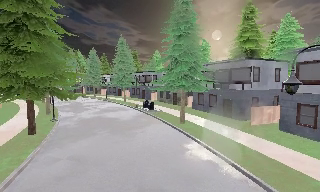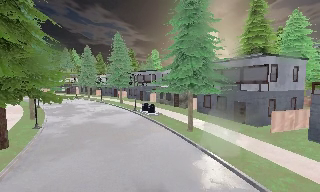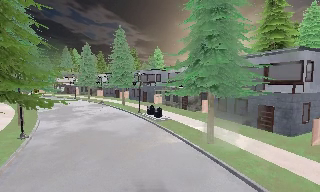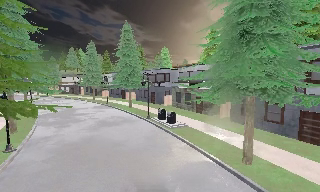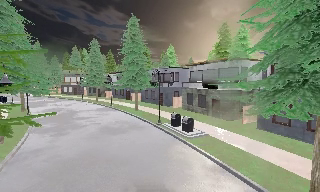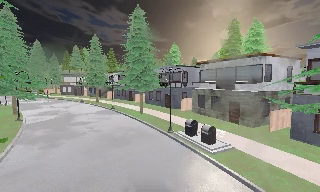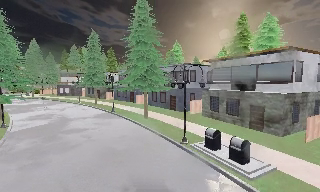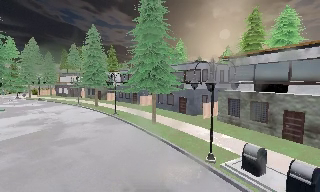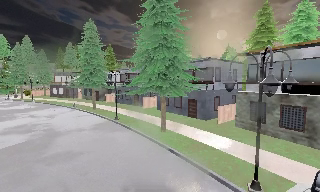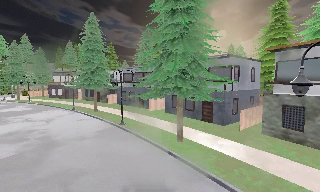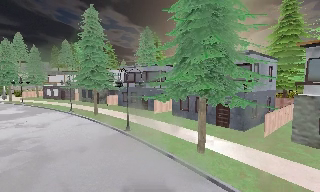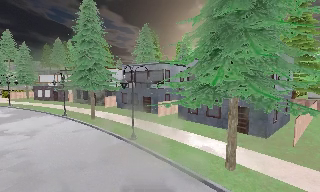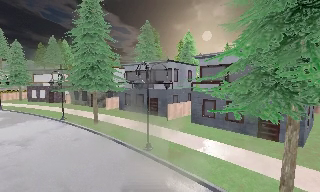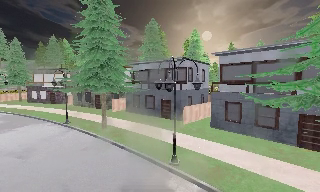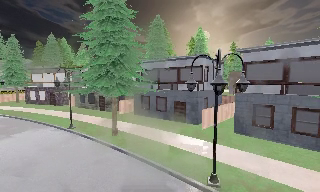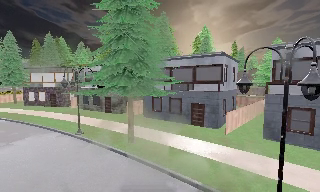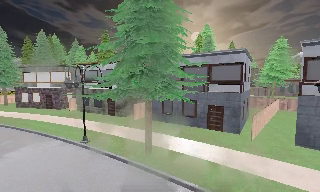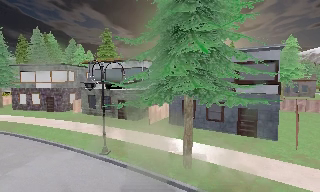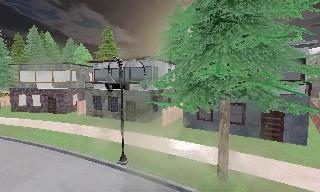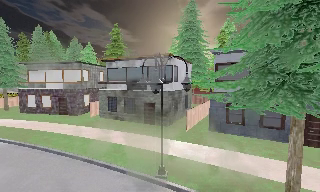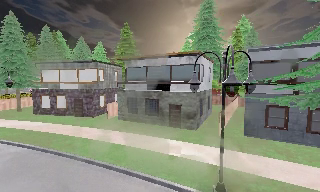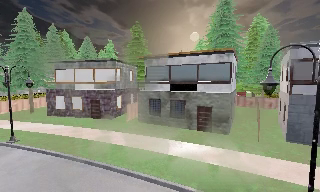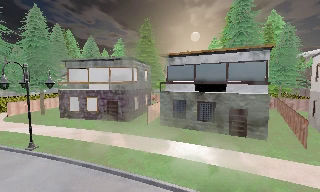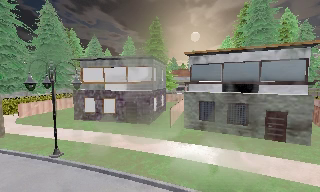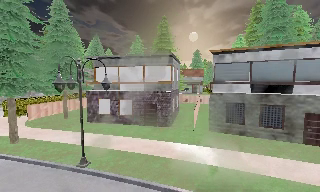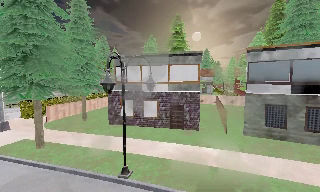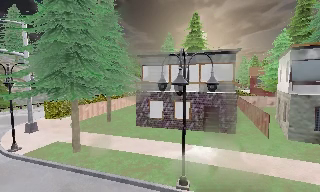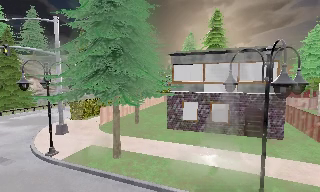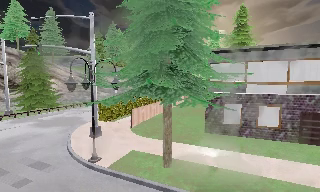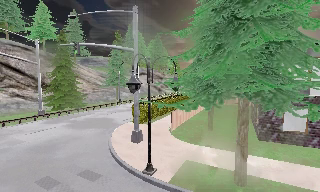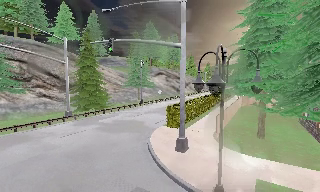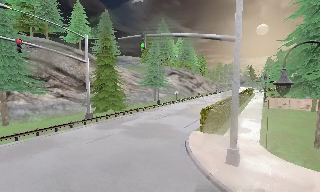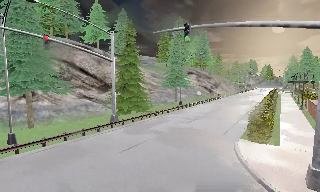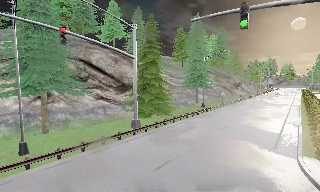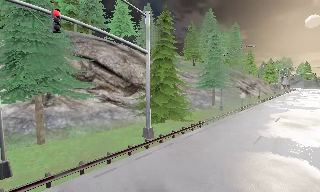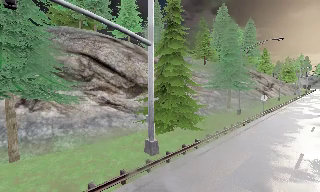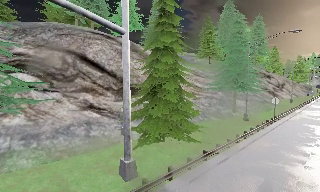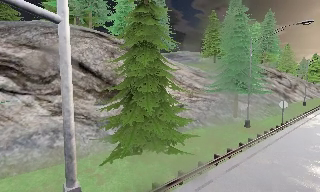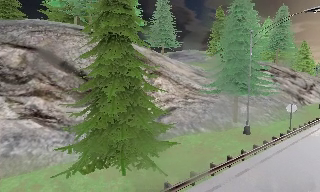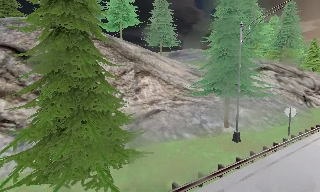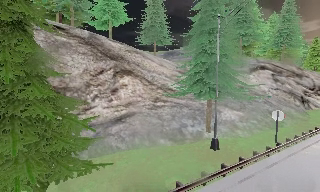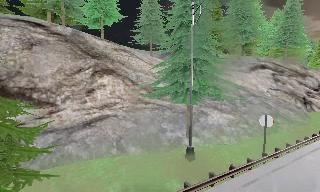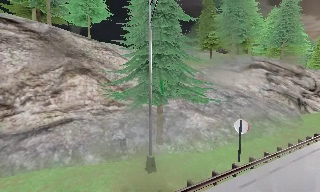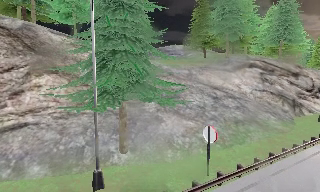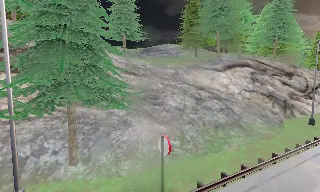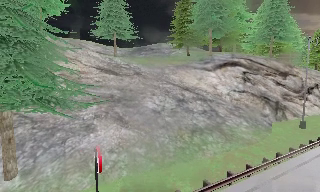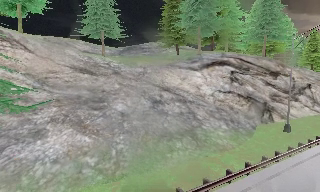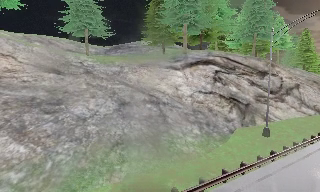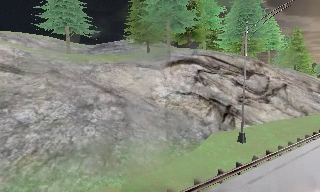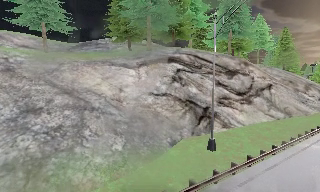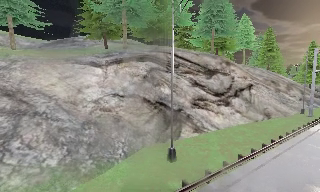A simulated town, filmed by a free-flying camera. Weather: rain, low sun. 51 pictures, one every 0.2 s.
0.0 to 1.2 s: The camera travels forward, about 14 m, so what stands in front looms larger.
1.2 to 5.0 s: The camera travels to its left and forward, about 40 m, so close, fixed things drift to the right.
5.0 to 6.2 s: The camera pans to its left, which is counterclockwise from overhead, by about 20 degrees. It travels to its left and forward, about 13 m, so close, fixed things drift to the right.
6.2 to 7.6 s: The camera swings to its left by about 25 degrees, and the scene slides to the right. It travels forward, about 13 m, so what stands in front looms larger.
7.6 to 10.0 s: The camera travels to its right and forward, about 25 m, so close, fixed things drift to the left.
The film runs backward here.
